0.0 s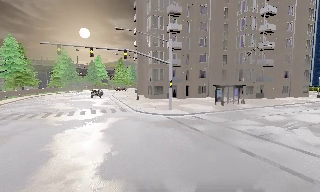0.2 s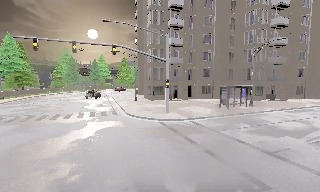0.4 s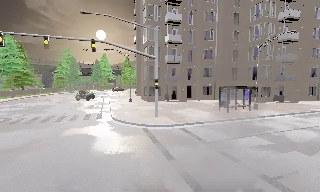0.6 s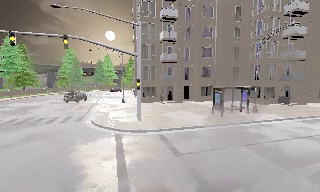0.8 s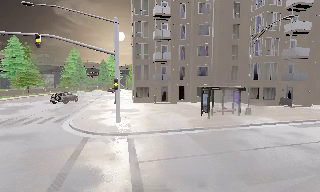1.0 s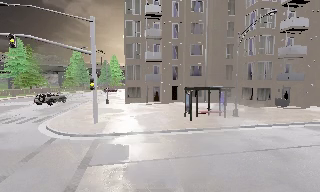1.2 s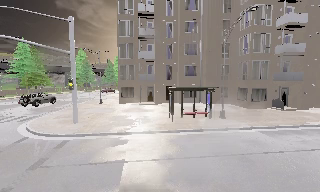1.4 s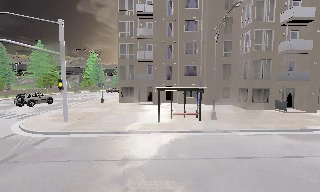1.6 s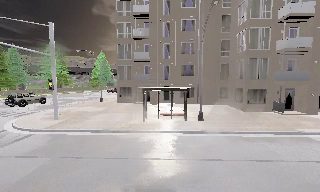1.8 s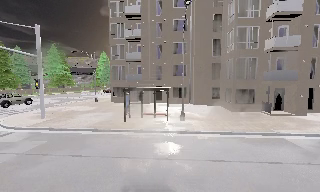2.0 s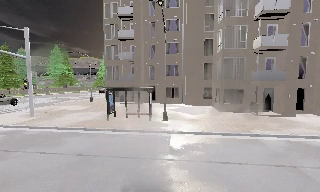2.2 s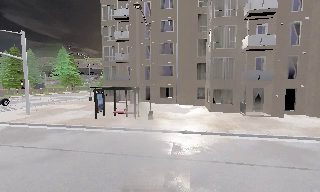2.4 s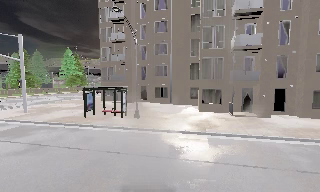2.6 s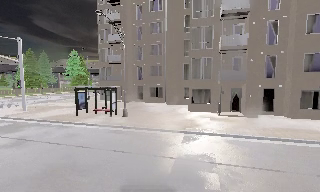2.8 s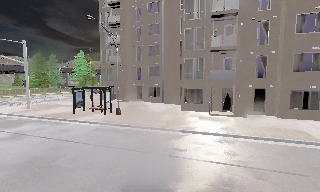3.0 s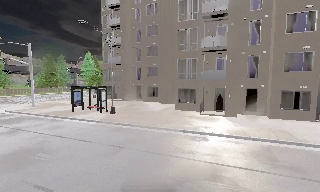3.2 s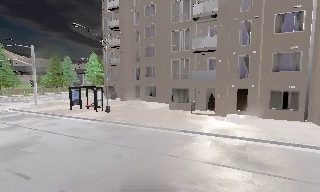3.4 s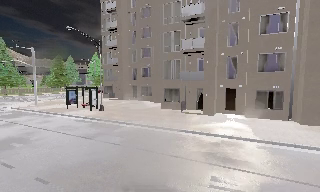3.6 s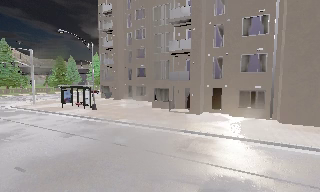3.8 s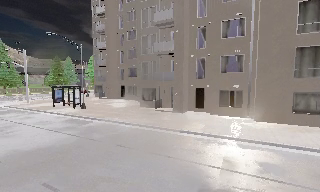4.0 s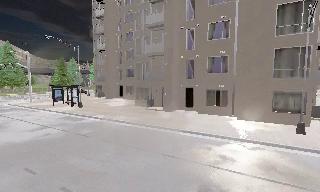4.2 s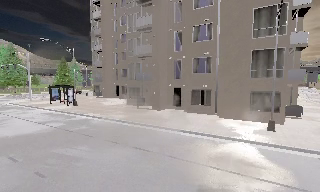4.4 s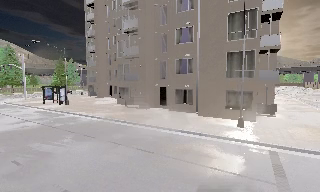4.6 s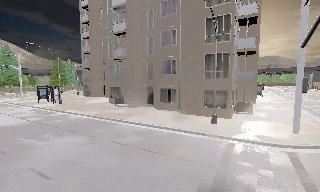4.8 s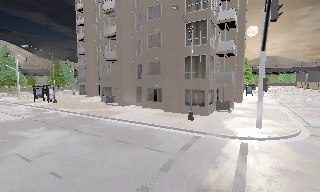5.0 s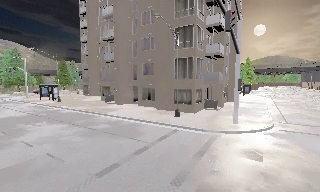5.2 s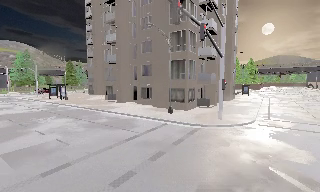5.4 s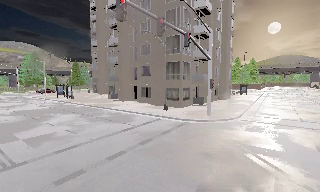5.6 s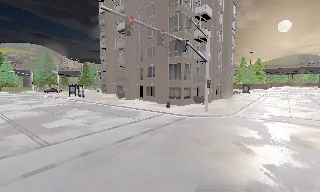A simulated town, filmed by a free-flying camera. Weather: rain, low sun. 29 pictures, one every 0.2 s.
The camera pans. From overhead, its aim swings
counterclockwise.
0.0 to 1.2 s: The camera pans to its left, which is counterclockwise from overhead, by about 15 degrees. It travels to its right and forward, about 13 m, so close, fixed things drift to the left.
1.2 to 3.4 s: The camera pans to its left, which is counterclockwise from overhead, by about 35 degrees. It travels to its right, about 20 m, so close, fixed things drift to the left.
3.4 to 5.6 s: The camera pans to its left, which is counterclockwise from overhead, by about 10 degrees. It travels to its right and backward, about 19 m, so close, fixed things drift to the left.
The film runs backward here.
